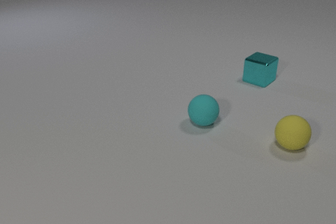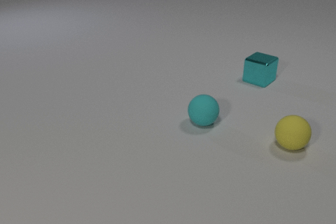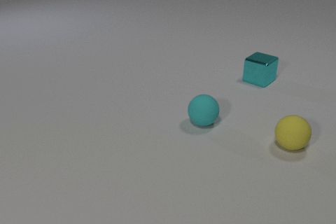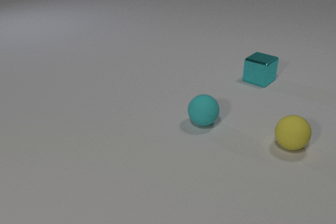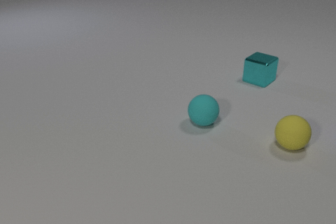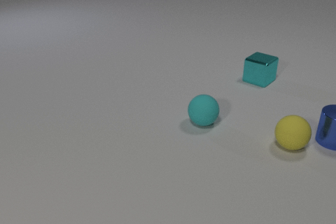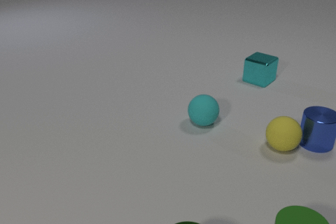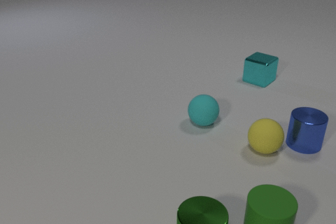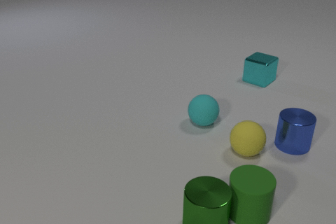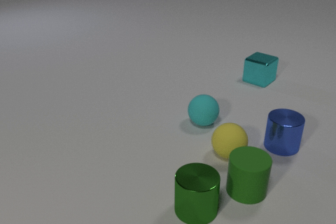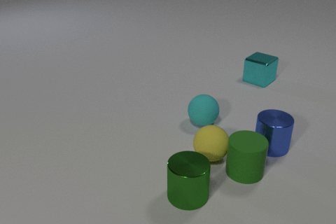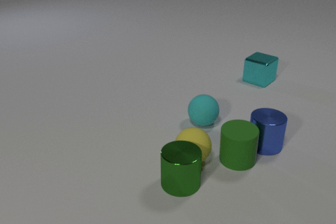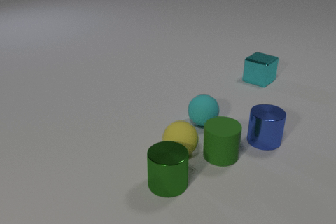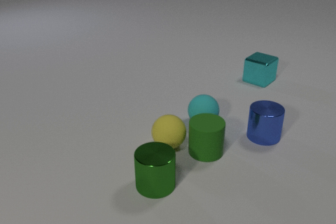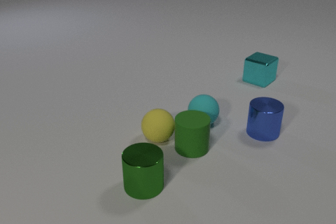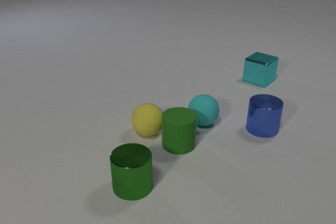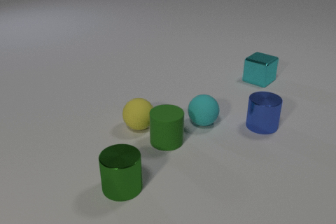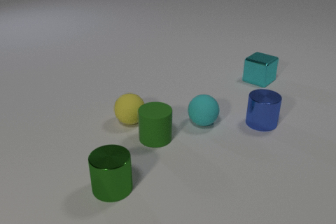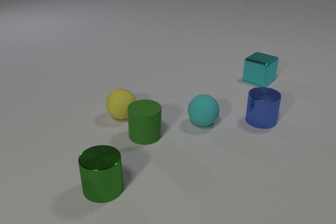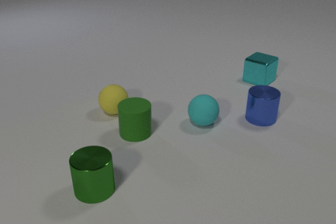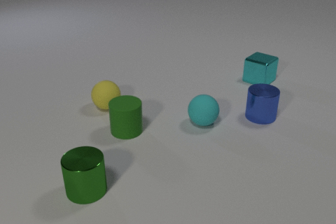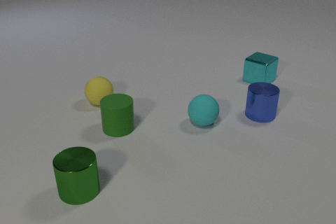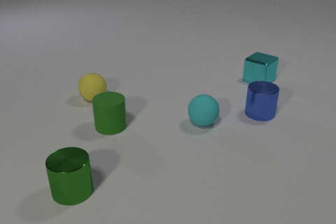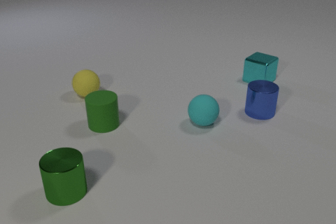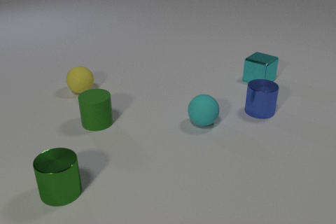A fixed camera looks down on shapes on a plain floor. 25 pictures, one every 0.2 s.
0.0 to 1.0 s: The blue metal cylinder comes in at the right edge, slides to the left and toward the camera.
1.0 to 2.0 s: The blue metal cylinder slides to the left and toward the camera. The yellow rubber sphere rolls to the left and toward the camera. The green metal cylinder comes in at the bottom edge, slides away from the camera. The green rubber cylinder comes in at the bottom edge, slides away from the camera and to the left. The blue metal cylinder and the yellow rubber sphere collide. The green metal cylinder and the green rubber cylinder collide.
2.0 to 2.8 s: The blue metal cylinder slides away from the camera. The yellow rubber sphere rolls to the left and away from the camera. The green metal cylinder slides to the left. The green rubber cylinder slides to the left and away from the camera. The blue metal cylinder and the green rubber cylinder collide. The yellow rubber sphere and the green metal cylinder collide.
2.8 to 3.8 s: The blue metal cylinder slides away from the camera. The yellow rubber sphere rolls away from the camera and to the left. The green metal cylinder slides to the left. The green rubber cylinder slides to the left and away from the camera.
3.8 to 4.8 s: The blue metal cylinder slides away from the camera. The yellow rubber sphere rolls away from the camera and to the left. The green metal cylinder slides to the left. The green rubber cylinder slides to the left and away from the camera.
What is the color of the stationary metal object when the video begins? cyan.
What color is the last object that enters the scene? green.
What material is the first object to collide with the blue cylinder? rubber.
